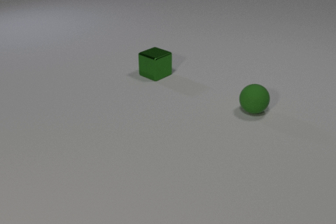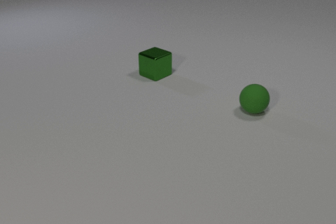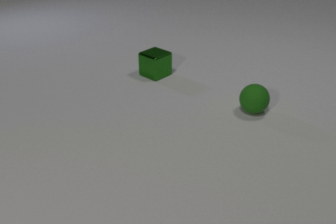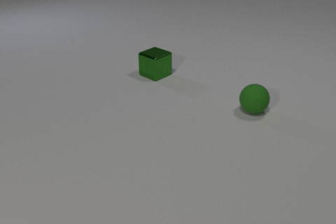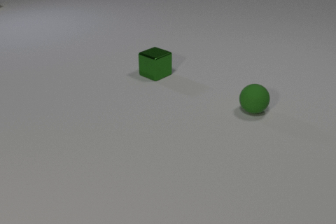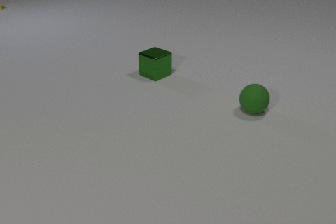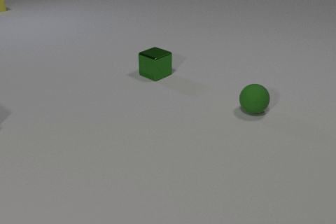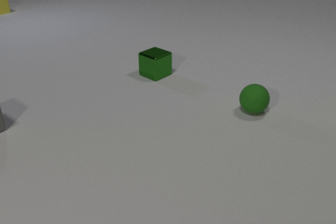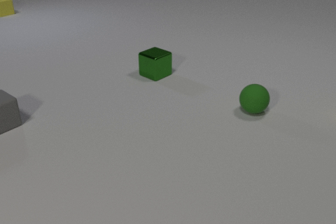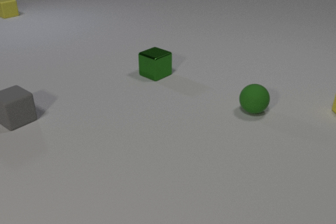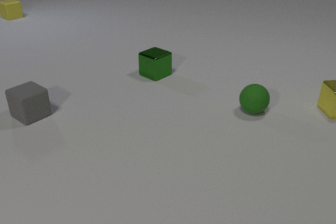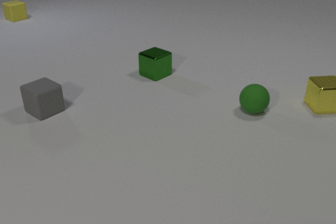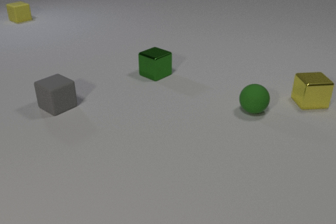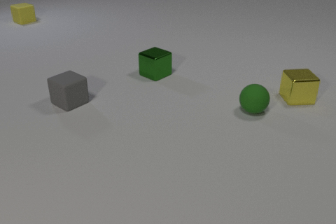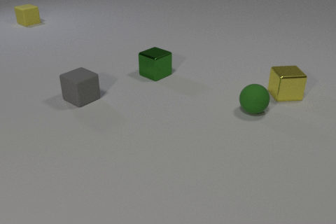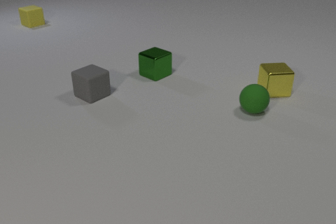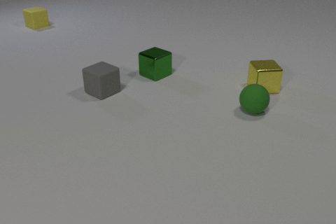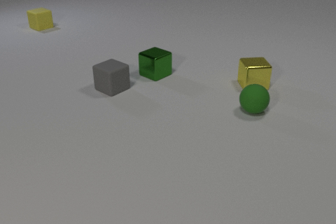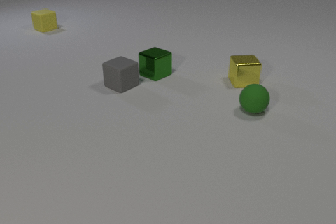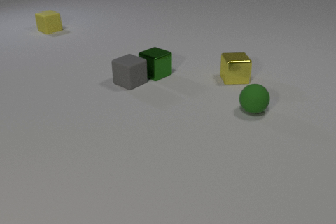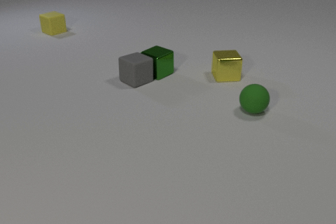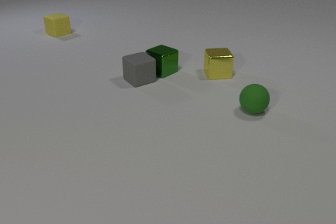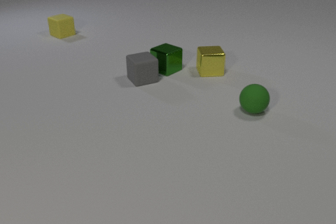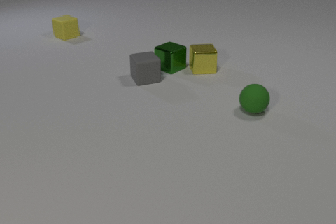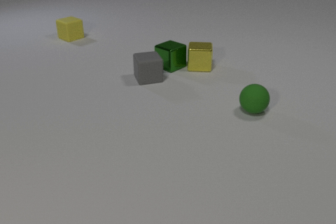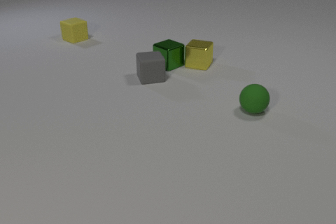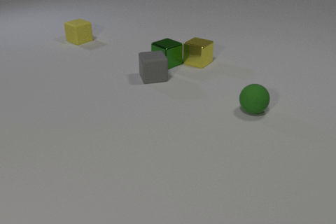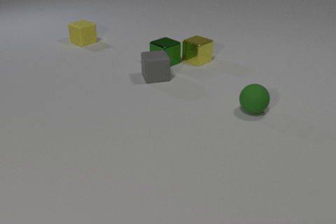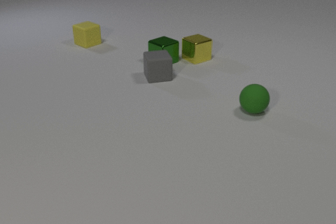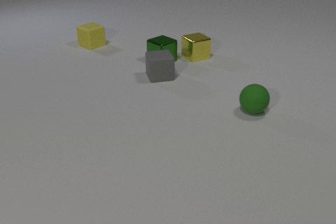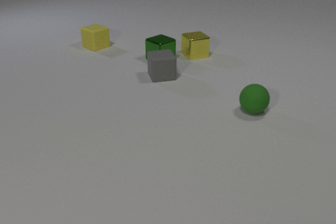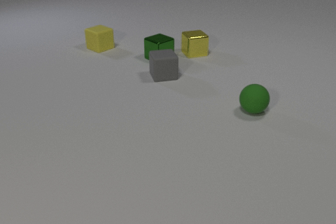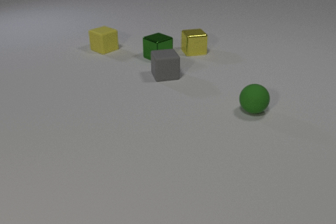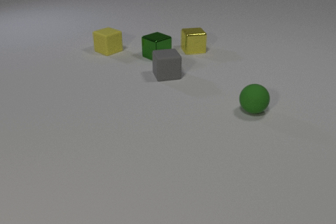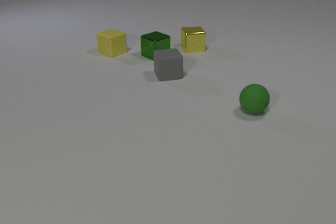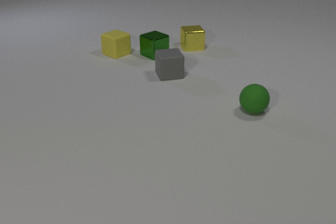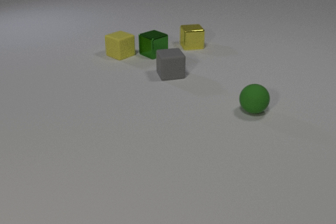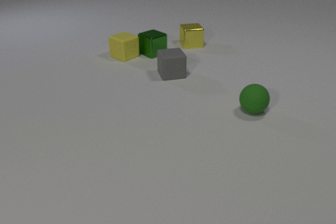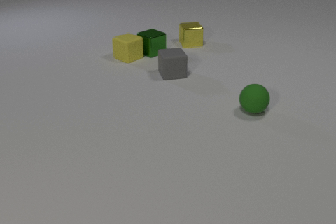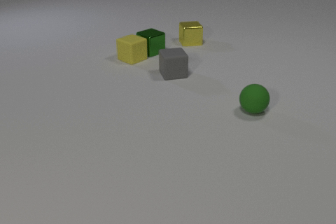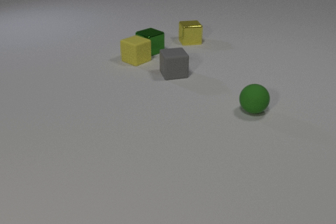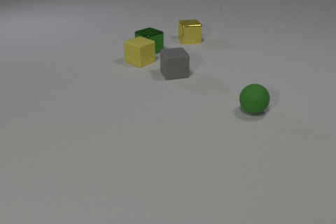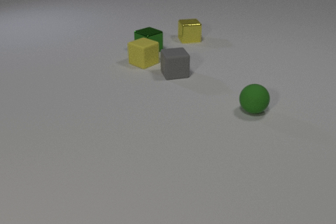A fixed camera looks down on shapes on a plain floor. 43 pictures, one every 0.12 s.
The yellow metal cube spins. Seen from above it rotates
clockwise.
The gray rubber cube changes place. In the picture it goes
to the right.
0.00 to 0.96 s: The gray rubber cube comes in at the left edge, slides to the right. The yellow rubber cube comes in at the left edge, slides toward the camera and to the right.
0.96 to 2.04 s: The gray rubber cube slides to the right and away from the camera. The yellow rubber cube slides toward the camera and to the right. The yellow metal cube comes in at the right edge, slides to the left.
2.04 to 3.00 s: The gray rubber cube slides to the right and away from the camera, spins so that its near face slides to the left, clockwise seen from above. The green metal cube slides away from the camera and to the right. The yellow rubber cube slides toward the camera and to the right. The yellow metal cube slides to the left and away from the camera, spins so that its near face slides to the left, clockwise seen from above. The gray rubber cube and the green metal cube collide. The green metal cube and the yellow metal cube collide.
3.00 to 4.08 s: The gray rubber cube slides to the right and away from the camera. The green metal cube slides away from the camera and to the left. The yellow rubber cube slides toward the camera and to the right. The yellow metal cube slides away from the camera, spins clockwise seen from above by about 60 degrees, its near face sliding to the left.
4.08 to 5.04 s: The gray rubber cube slides to the right. The green metal cube slides away from the camera and to the left. The yellow rubber cube slides toward the camera and to the right. The yellow metal cube slides away from the camera.
Are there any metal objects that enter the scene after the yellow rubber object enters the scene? yes.
What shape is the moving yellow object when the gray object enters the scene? cube.
How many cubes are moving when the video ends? 4.
